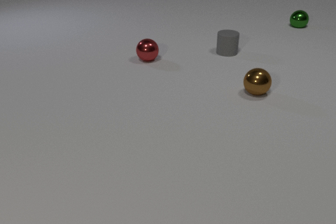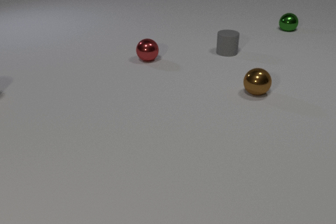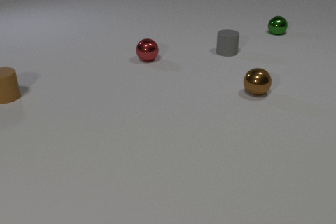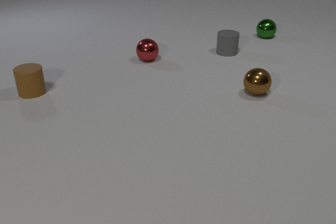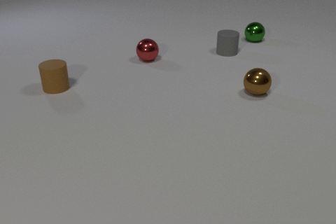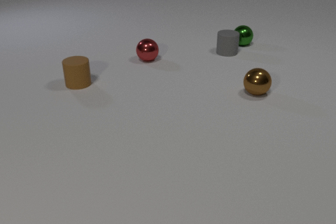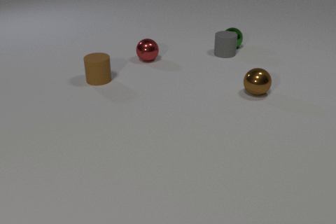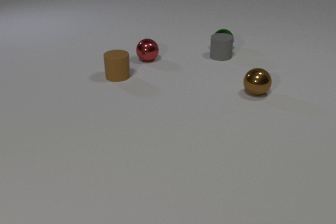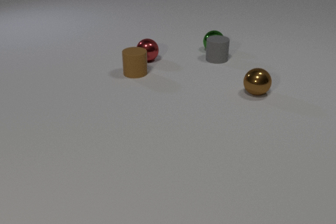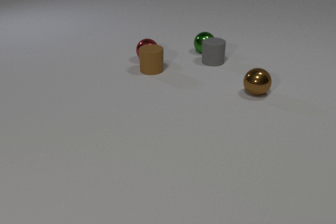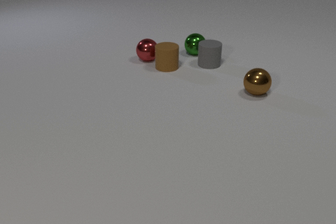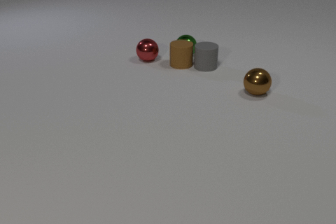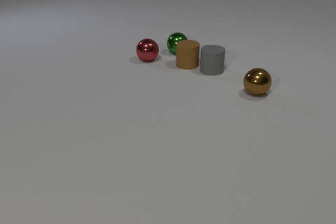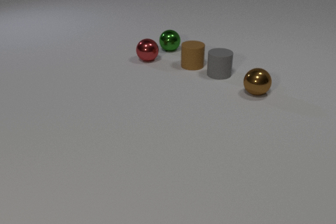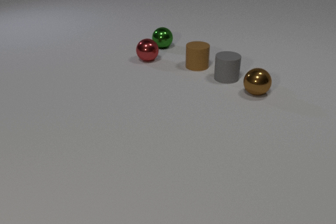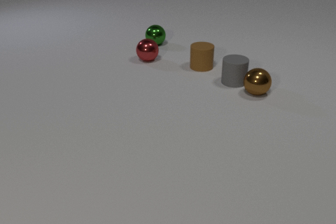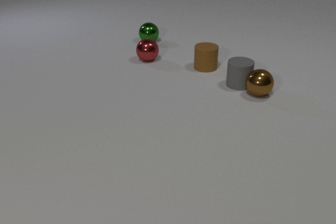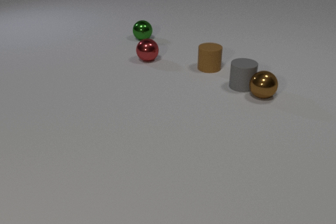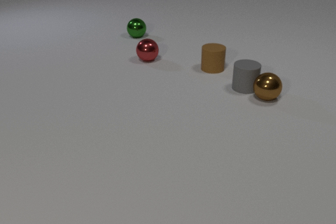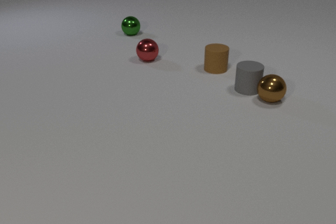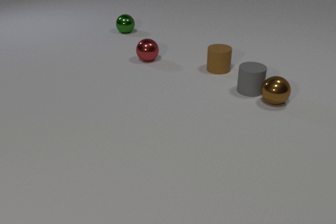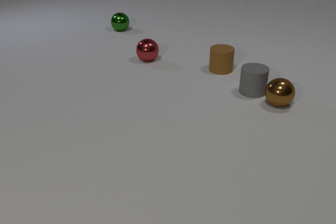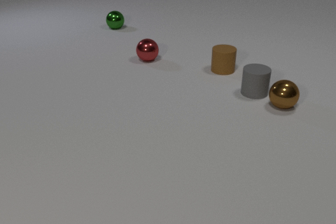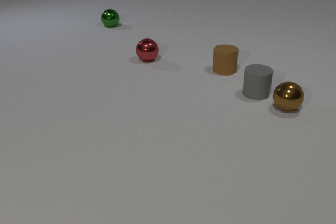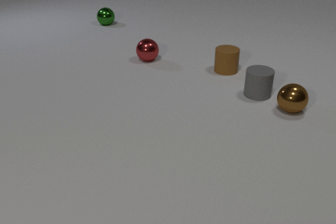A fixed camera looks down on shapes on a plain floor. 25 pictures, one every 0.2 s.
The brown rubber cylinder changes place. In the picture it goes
to the right.
The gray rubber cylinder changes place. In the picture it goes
toward the camera.
0.0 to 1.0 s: The brown rubber cylinder comes in at the left edge, slides to the right. The green metal sphere rolls toward the camera and to the left.
1.0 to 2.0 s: The brown rubber cylinder slides to the right. The green metal sphere rolls to the left and toward the camera. The gray rubber cylinder slides toward the camera and to the left. The green metal sphere and the gray rubber cylinder collide.
2.0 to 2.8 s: The brown rubber cylinder slides to the right. The green metal sphere rolls to the left and away from the camera. The gray rubber cylinder slides toward the camera and to the right. The brown rubber cylinder and the gray rubber cylinder collide. The brown rubber cylinder and the green metal sphere collide.
2.8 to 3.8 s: The brown rubber cylinder slides to the right. The green metal sphere rolls away from the camera and to the left. The gray rubber cylinder slides toward the camera and to the right. The brown metal sphere rolls to the right and toward the camera. The gray rubber cylinder and the brown metal sphere collide.
3.8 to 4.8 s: The brown rubber cylinder slides to the right. The green metal sphere rolls away from the camera and to the left. The gray rubber cylinder slides to the right and toward the camera. The brown metal sphere rolls to the right and toward the camera.
How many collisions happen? 4.
How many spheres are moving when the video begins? 1.
Are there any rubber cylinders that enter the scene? yes.
